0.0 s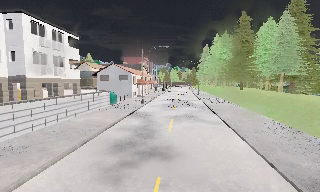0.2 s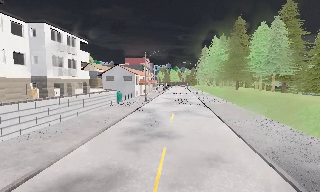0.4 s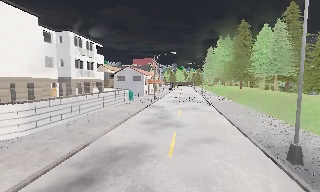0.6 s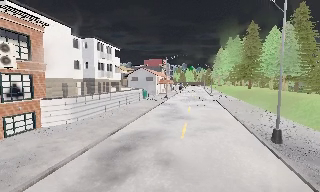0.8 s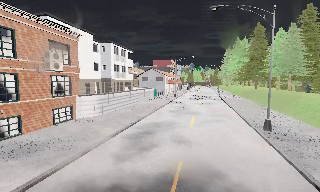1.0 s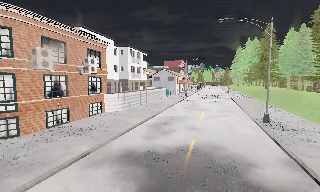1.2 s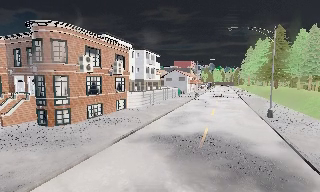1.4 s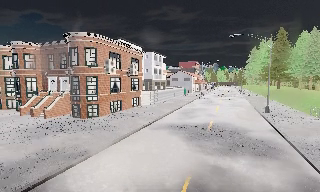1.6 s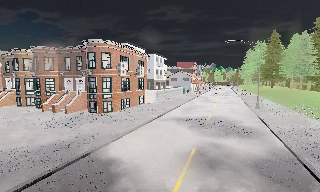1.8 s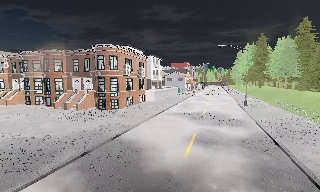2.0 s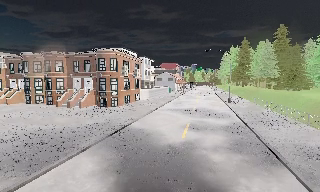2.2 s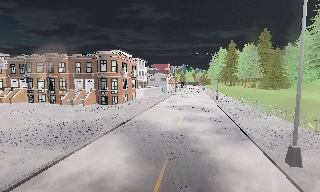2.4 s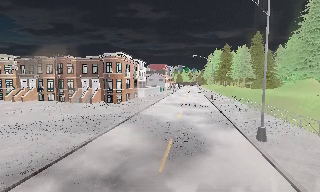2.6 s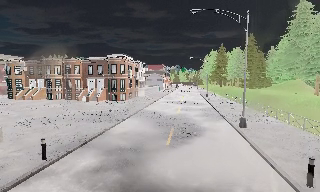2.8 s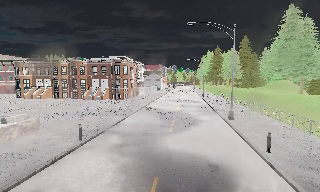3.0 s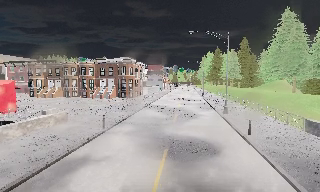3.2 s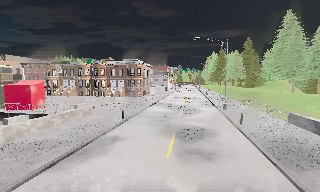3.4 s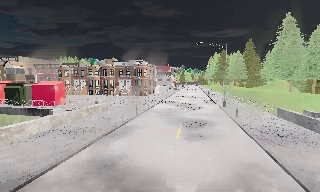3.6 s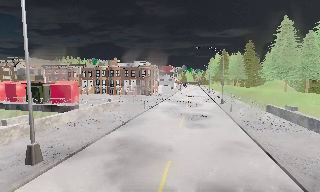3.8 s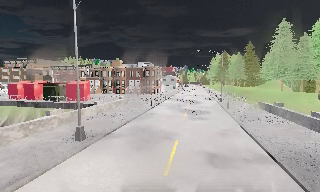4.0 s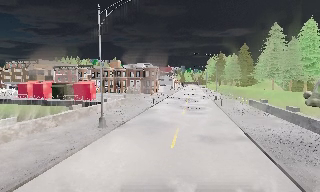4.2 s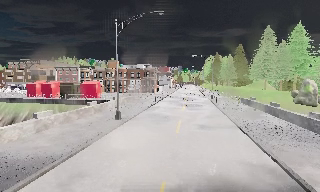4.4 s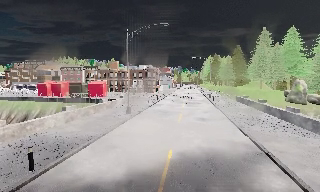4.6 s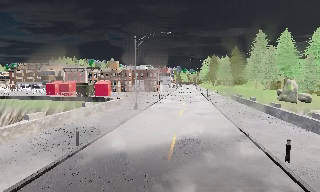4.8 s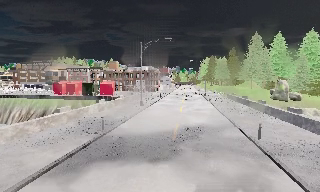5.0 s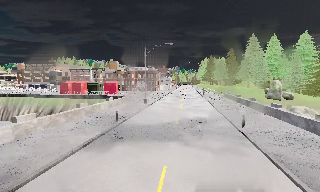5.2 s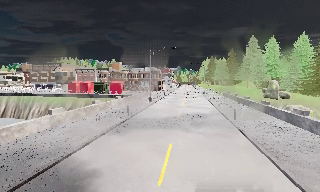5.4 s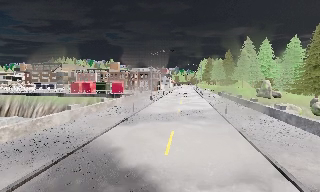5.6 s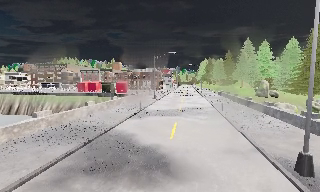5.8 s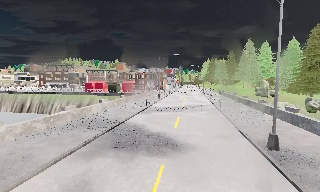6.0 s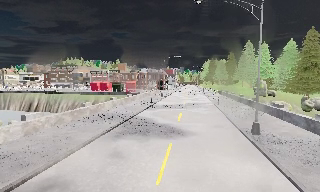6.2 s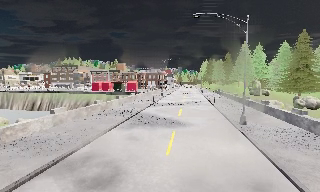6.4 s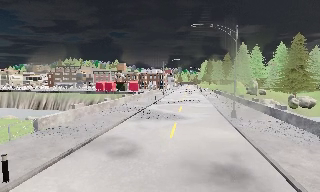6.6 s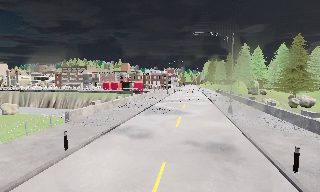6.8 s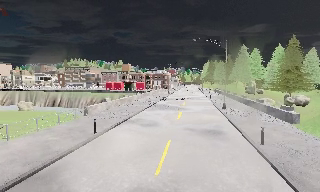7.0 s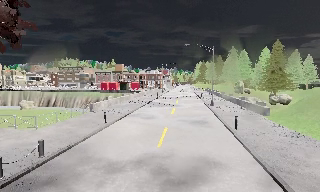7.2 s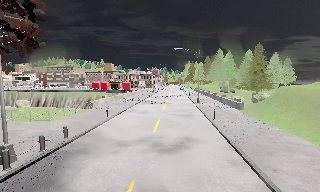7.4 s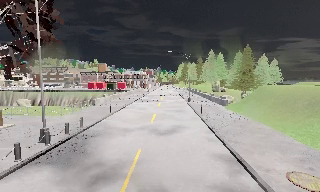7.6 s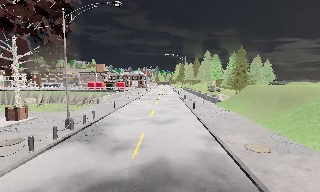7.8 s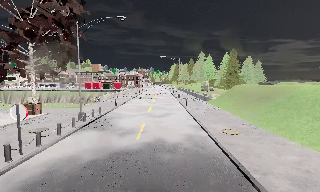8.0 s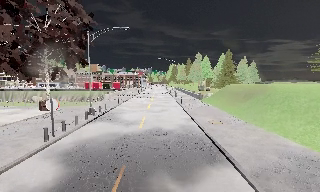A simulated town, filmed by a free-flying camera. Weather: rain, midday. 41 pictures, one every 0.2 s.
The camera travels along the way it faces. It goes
backward.
0.0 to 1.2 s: The camera swings to its left by about 15 degrees, and the scene slides to the right. It travels backward, about 14 m, so what stands in front gets smaller.
1.2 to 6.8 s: The camera pans to its right, which is clockwise from overhead, by about 10 degrees. It travels backward, about 65 m, so what stands in front gets smaller.
6.8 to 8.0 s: The camera pans to its right, which is clockwise from overhead, by about 10 degrees. It travels backward, about 14 m, so what stands in front gets smaller.
The film runs backward here.
